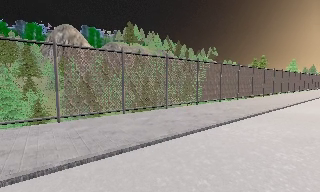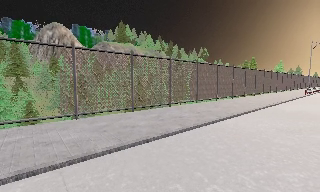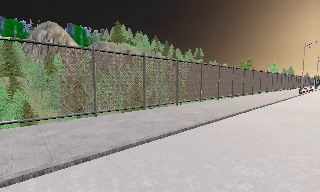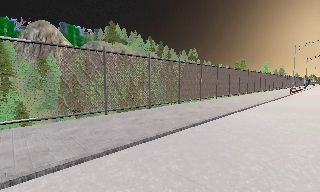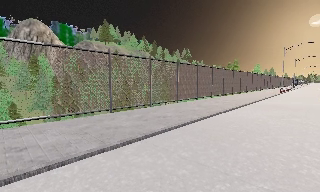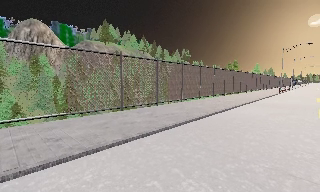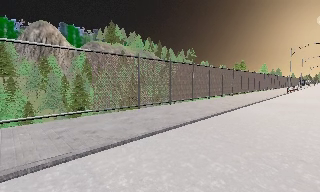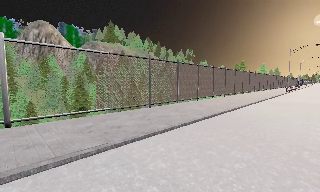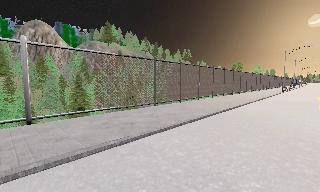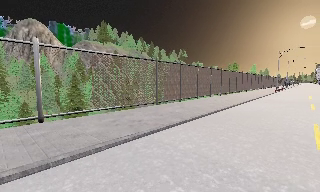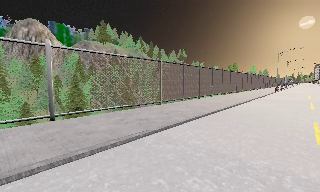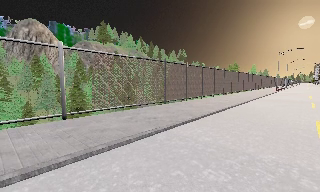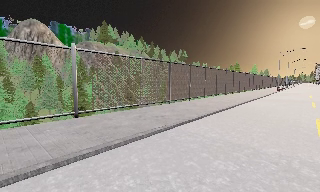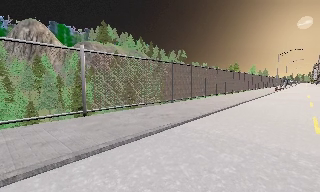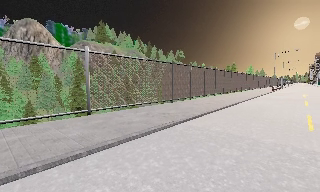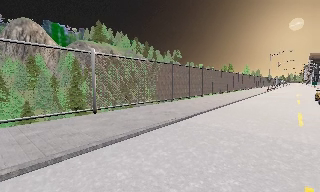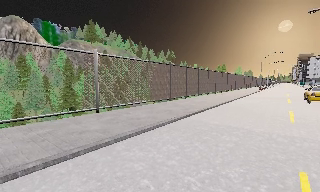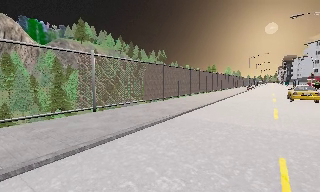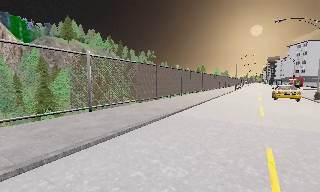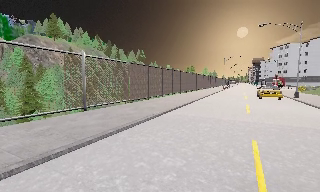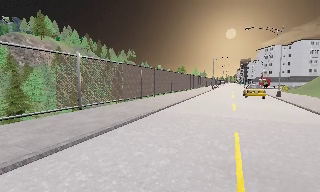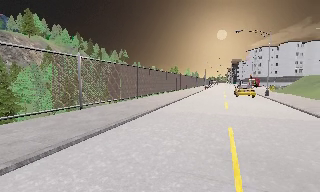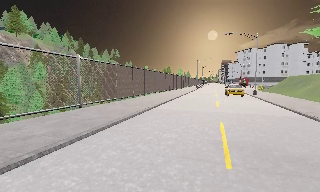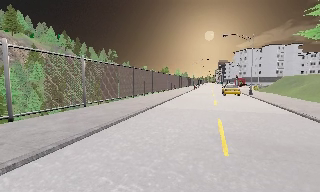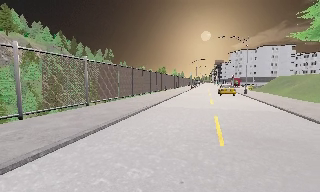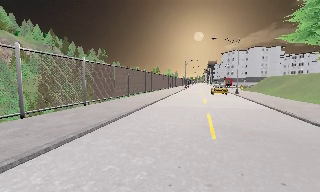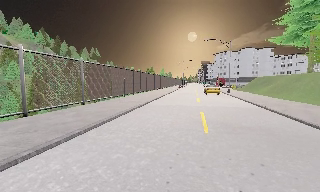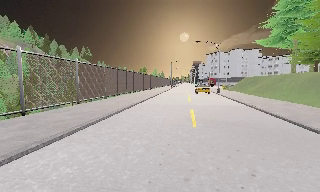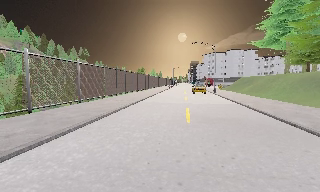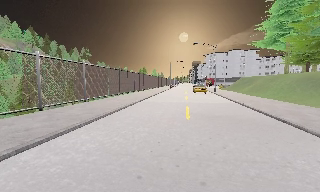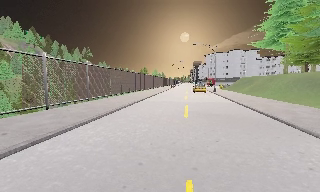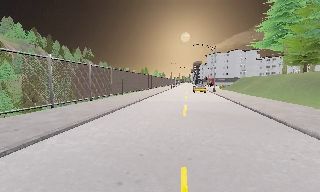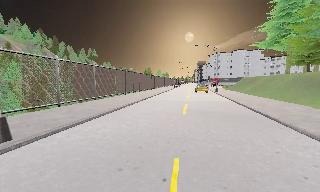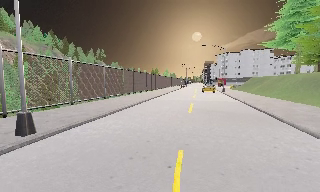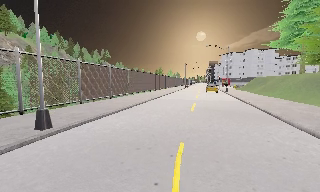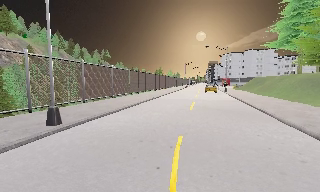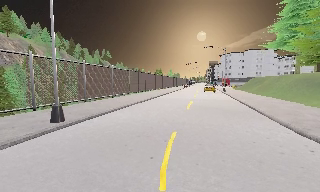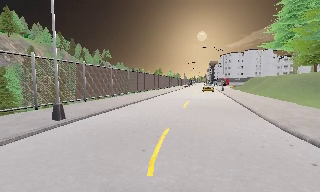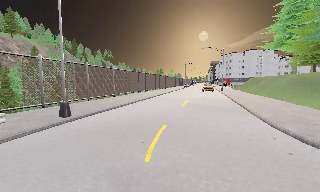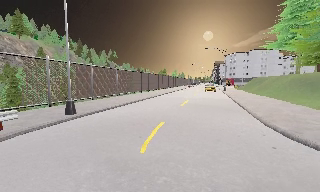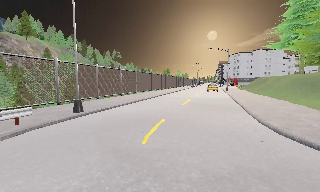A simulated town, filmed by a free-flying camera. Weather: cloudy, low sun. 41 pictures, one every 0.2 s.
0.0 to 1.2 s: The camera travels to its left and backward, about 5 m, so close, fixed things drift to the right.
1.2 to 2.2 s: The camera travels to its left and backward, about 3 m, so close, fixed things drift to the right. It loses speed.
2.2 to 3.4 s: The camera travels backward and to its left, about 3 m, so what stands in front gets smaller.
3.4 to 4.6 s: The camera pans to its right, which is clockwise from overhead, by about 15 degrees. It travels backward and to its left, about 3 m, so what stands in front gets smaller.
4.6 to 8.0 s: The camera travels backward, about 8 m, so what stands in front gets smaller.
The film runs forward here.
